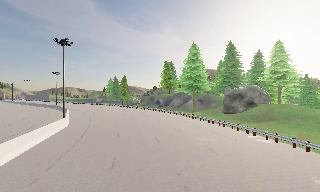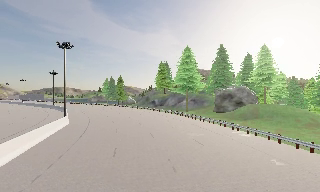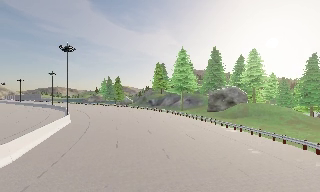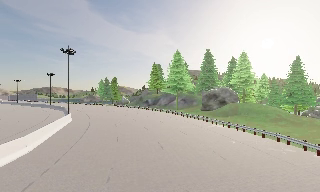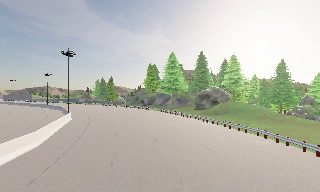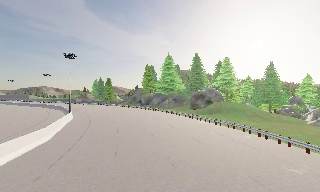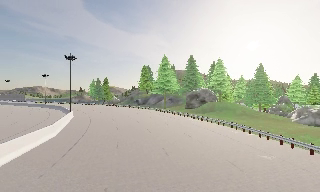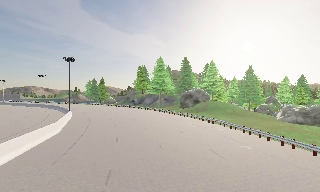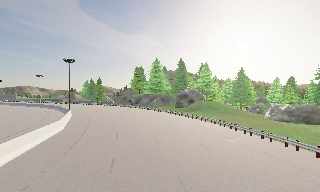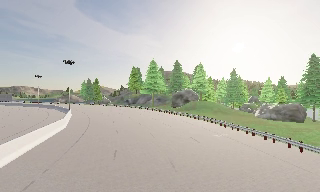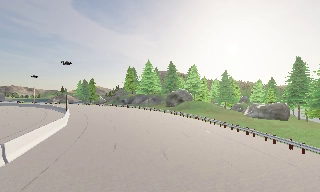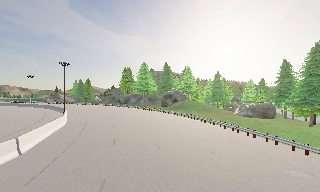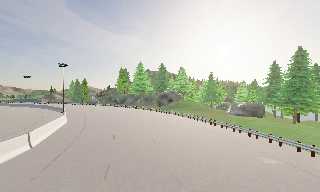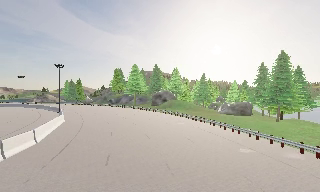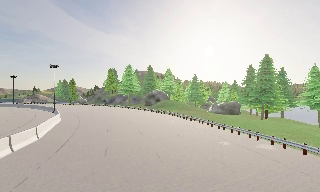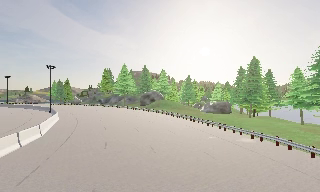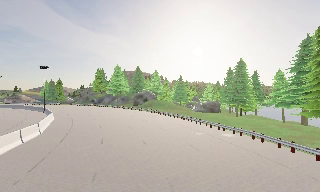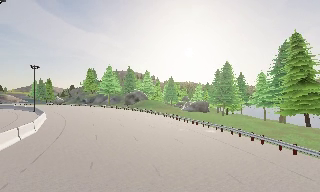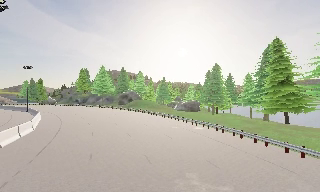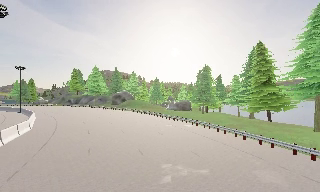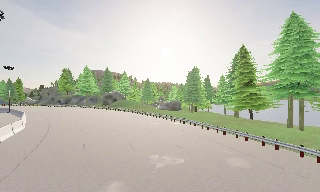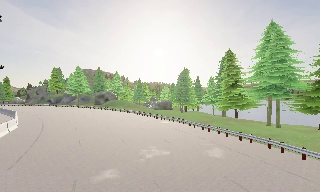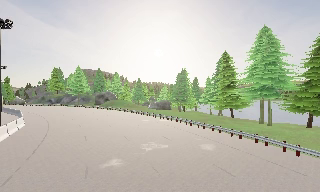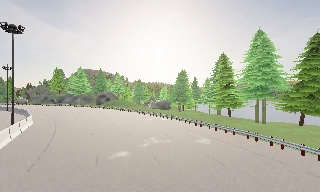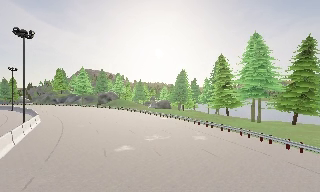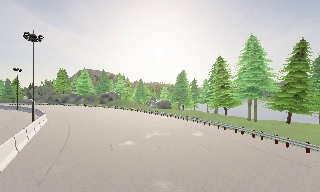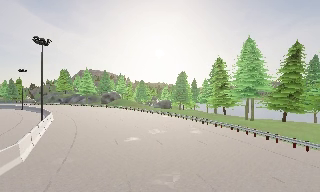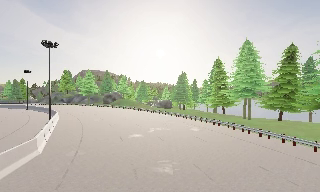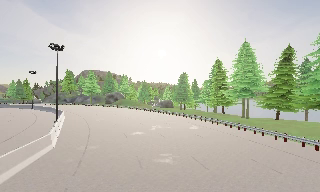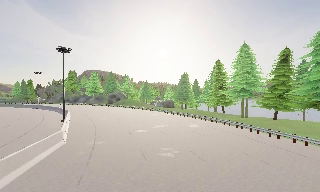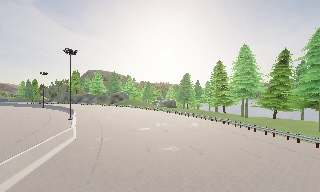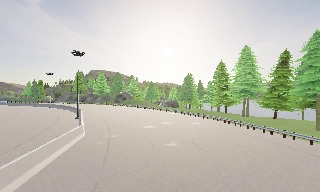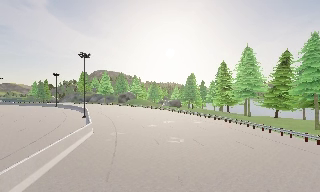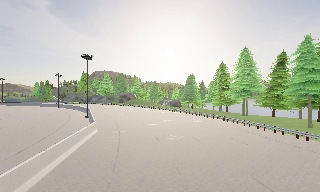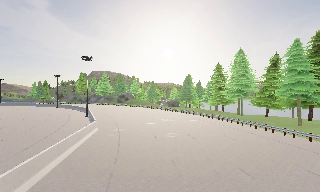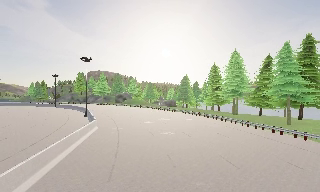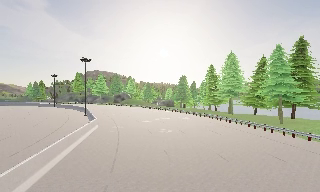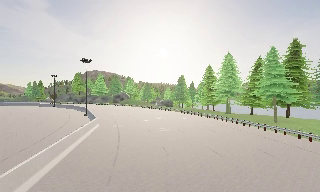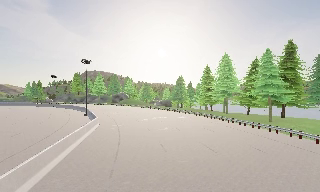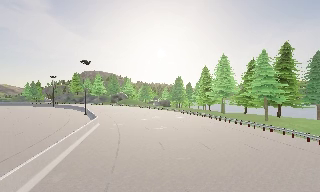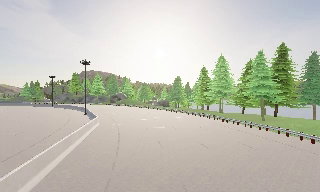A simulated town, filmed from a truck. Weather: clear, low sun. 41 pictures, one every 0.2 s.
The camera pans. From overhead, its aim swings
clockwise.
The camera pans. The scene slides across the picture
to the left.
0.0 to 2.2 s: The camera pans to its right, which is clockwise from overhead, by about 15 degrees. It travels backward, about 20 m, so what stands in front gets smaller.
2.2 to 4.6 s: The scene slides to the left, as the camera pans about 25 degrees to its right. It travels backward, about 19 m, so what stands in front gets smaller.
4.6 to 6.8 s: The camera travels backward, about 13 m, so what stands in front gets smaller.
6.8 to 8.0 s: The camera travels backward, about 4.5 m, so what stands in front gets smaller. It loses speed.
The film runs backward here.
